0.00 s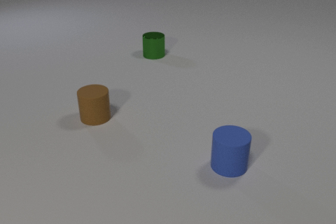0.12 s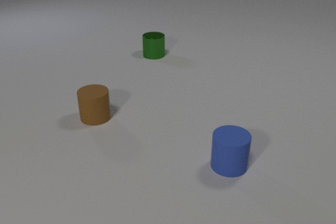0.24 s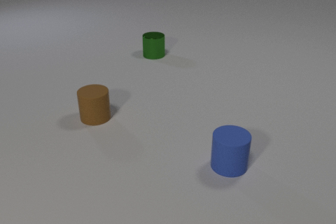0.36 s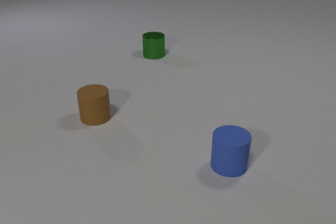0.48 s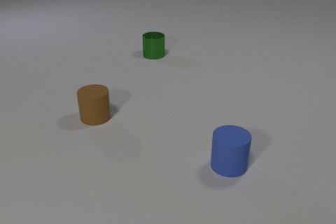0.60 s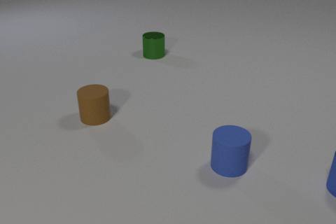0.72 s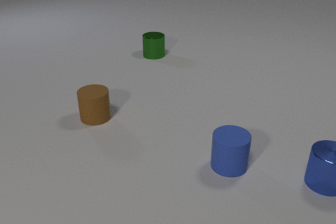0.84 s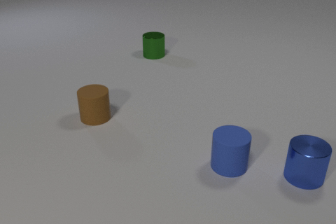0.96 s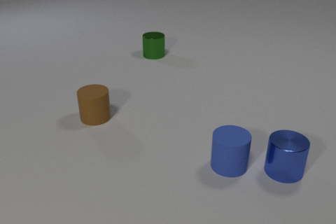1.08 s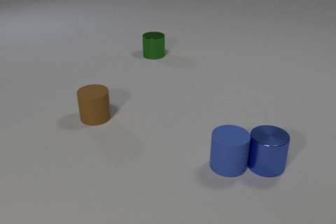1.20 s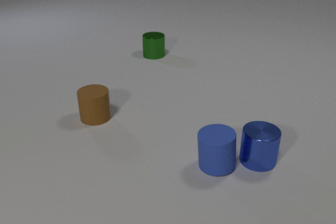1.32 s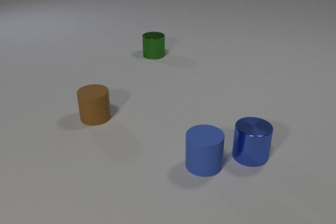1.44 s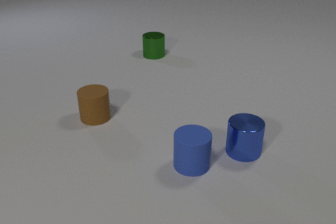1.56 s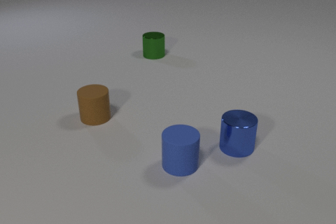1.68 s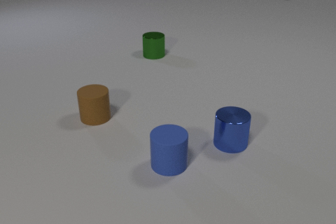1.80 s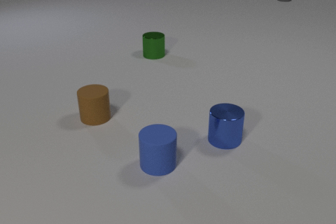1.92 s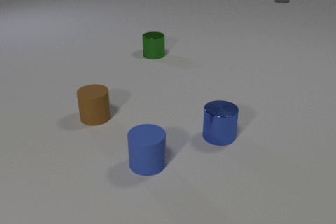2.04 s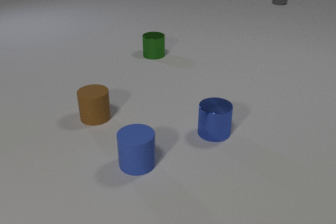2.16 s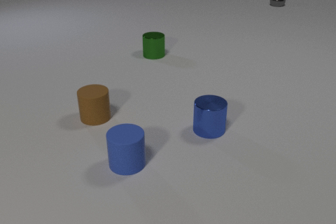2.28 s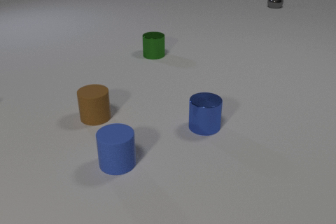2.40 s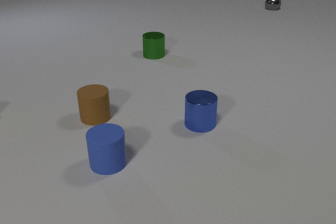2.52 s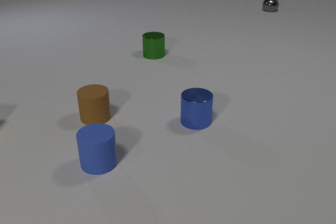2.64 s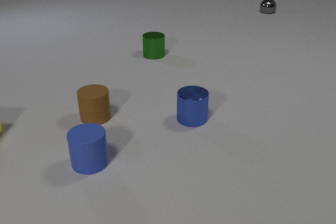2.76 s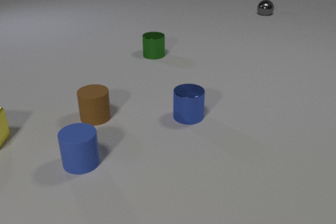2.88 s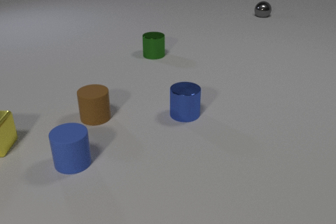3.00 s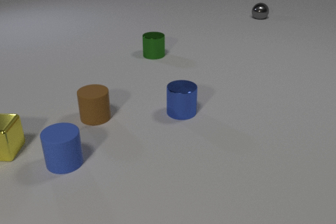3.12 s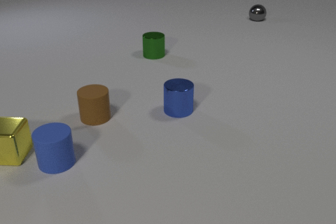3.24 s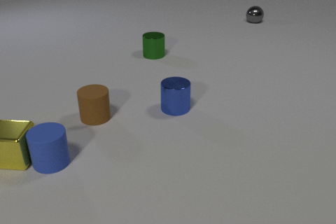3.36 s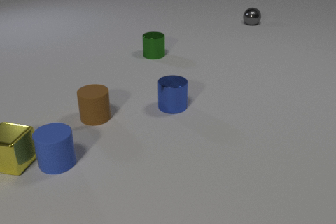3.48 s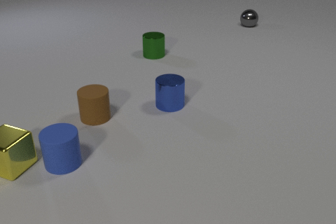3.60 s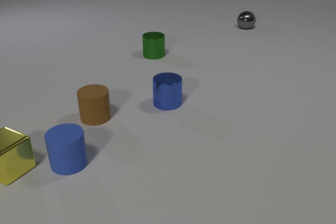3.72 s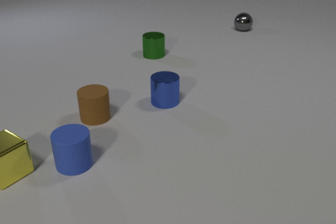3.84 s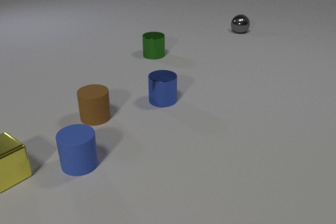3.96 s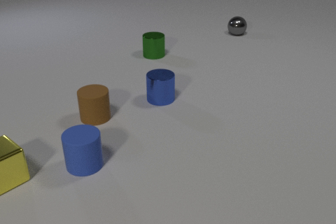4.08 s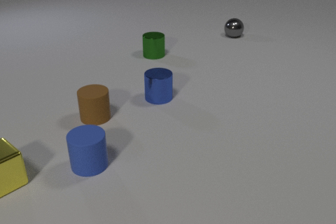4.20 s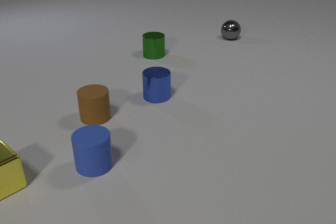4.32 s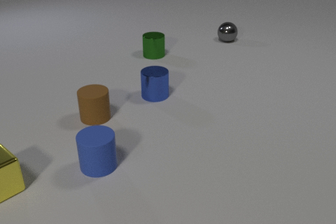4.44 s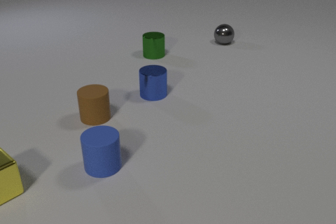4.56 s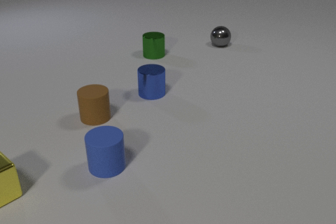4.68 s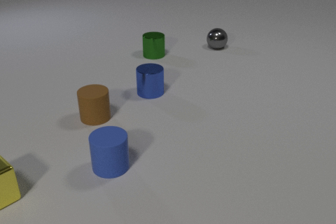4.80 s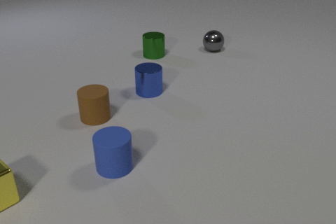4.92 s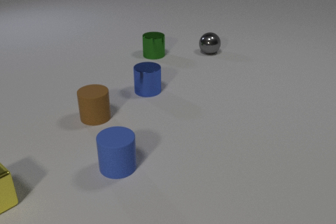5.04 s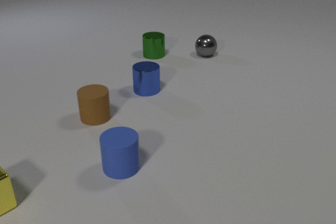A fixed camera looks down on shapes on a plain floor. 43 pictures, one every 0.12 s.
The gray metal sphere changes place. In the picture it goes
toward the camera.
0.00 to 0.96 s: The blue metal cylinder comes in at the right edge, slides to the left.
0.96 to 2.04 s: The blue metal cylinder slides to the left and away from the camera. The blue rubber cylinder slides to the left. The gray metal sphere comes in at the top edge, rolls toward the camera. The blue metal cylinder and the blue rubber cylinder collide.
2.04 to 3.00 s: The blue metal cylinder slides away from the camera and to the left. The blue rubber cylinder slides to the left. The gray metal sphere rolls toward the camera. The yellow metal cube comes in at the left edge, slides toward the camera and to the right.
3.00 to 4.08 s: The blue metal cylinder slides away from the camera and to the left. The blue rubber cylinder slides to the right and toward the camera. The gray metal sphere rolls toward the camera. The yellow metal cube slides toward the camera, spins clockwise seen from above by about 45 degrees, its near face sliding to the left. The blue rubber cylinder and the yellow metal cube collide.
4.08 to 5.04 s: The blue metal cylinder slides away from the camera and to the left. The blue rubber cylinder slides to the right. The gray metal sphere rolls toward the camera and to the left. The yellow metal cube slides toward the camera and to the left.
How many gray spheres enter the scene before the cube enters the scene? 1.
What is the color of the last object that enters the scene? yellow.
What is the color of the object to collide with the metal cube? blue.
